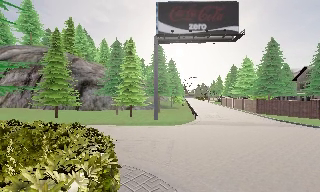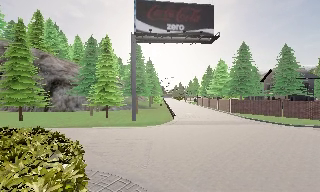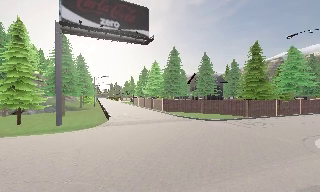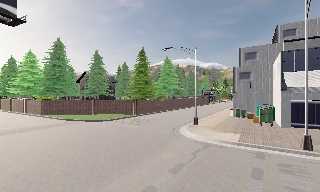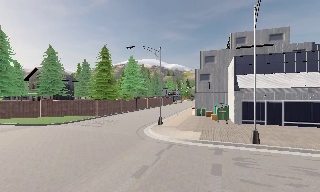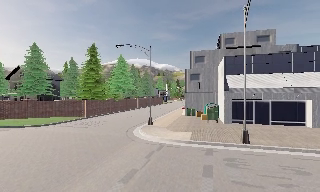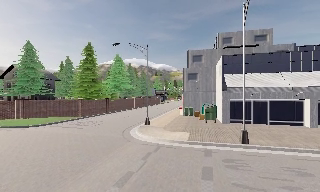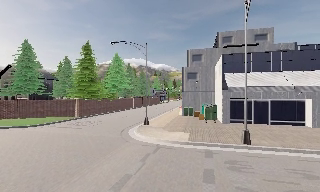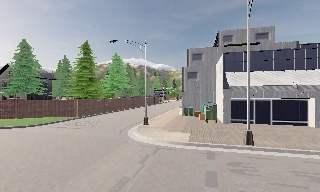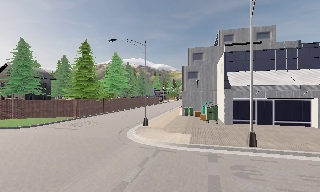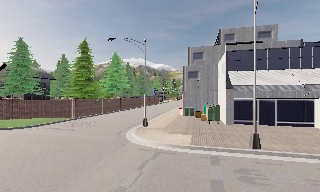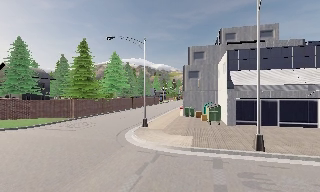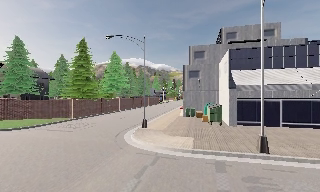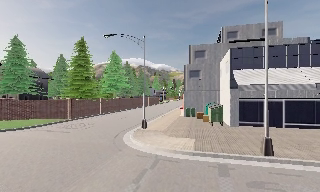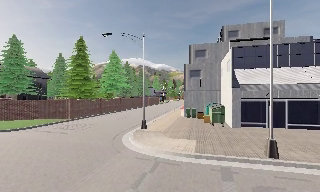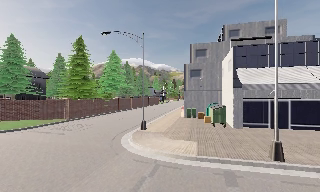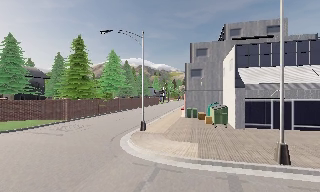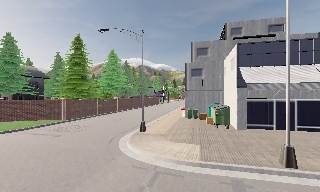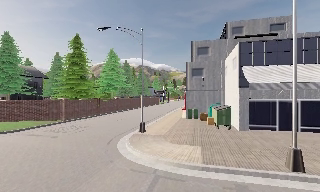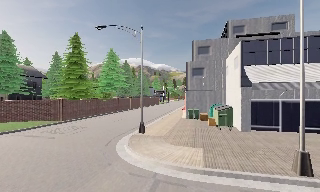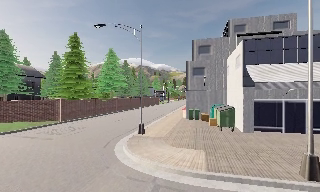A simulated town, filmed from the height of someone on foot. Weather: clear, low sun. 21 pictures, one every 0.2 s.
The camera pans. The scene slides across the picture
to the left.
The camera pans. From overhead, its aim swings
clockwise.
0.0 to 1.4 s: The camera pans to its right, which is clockwise from overhead, by about 85 degrees. It travels forward, about 2 m.
1.4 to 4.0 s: The camera travels forward, about 3.5 m, so what stands in front looms larger.
The film runs forward here.
